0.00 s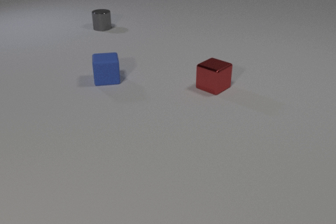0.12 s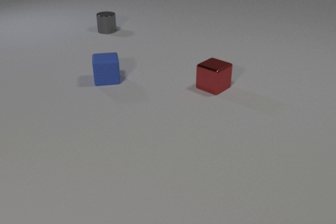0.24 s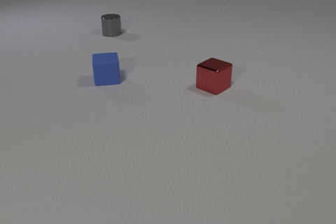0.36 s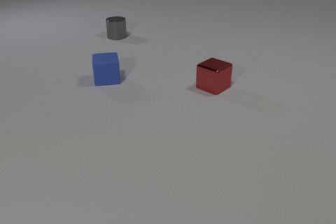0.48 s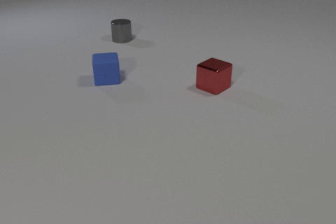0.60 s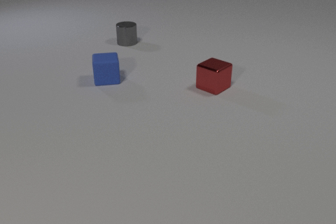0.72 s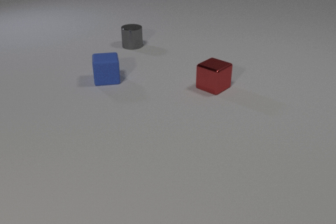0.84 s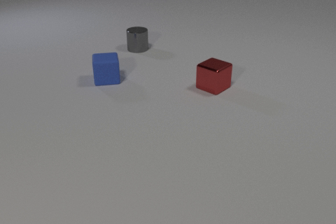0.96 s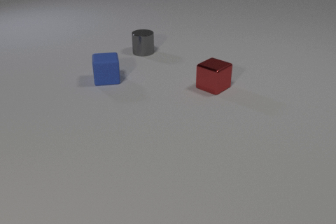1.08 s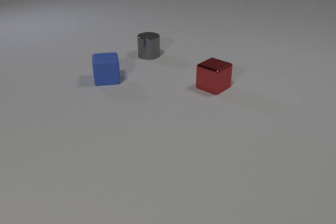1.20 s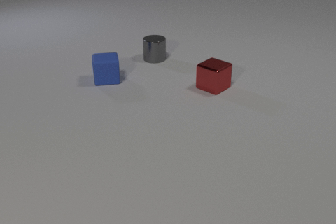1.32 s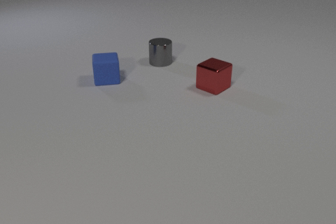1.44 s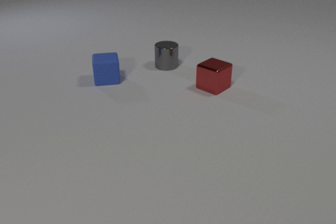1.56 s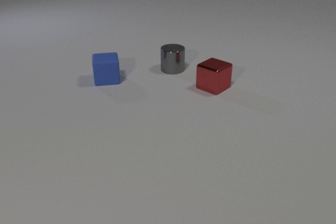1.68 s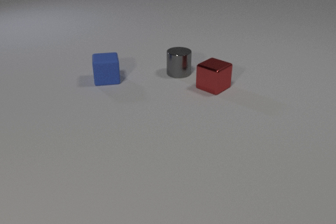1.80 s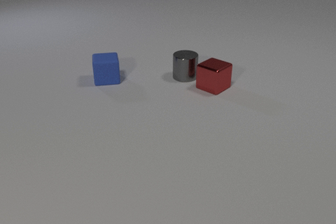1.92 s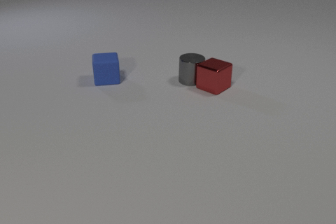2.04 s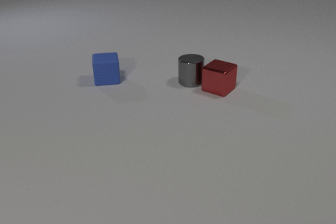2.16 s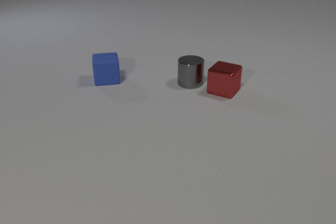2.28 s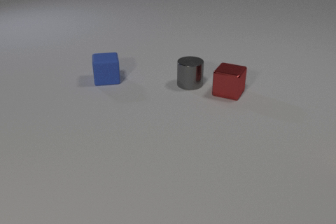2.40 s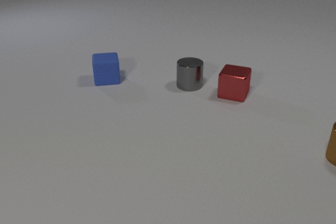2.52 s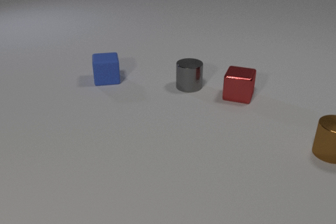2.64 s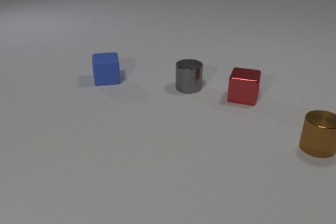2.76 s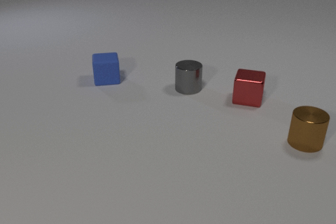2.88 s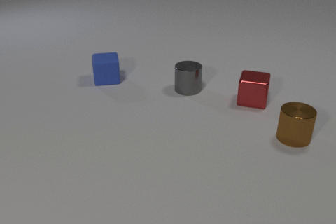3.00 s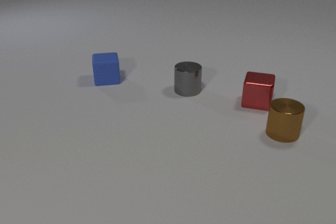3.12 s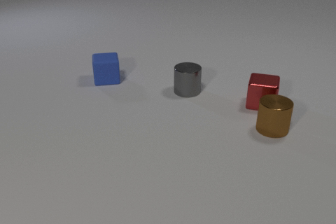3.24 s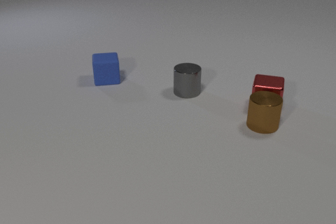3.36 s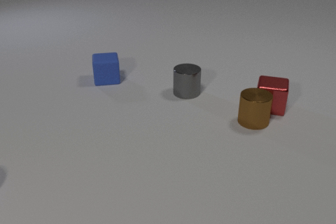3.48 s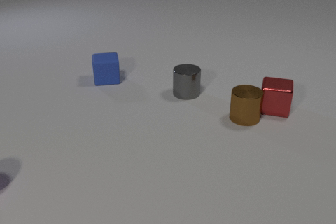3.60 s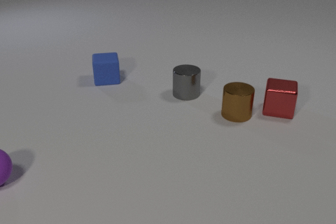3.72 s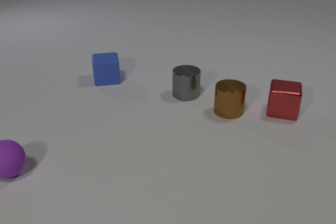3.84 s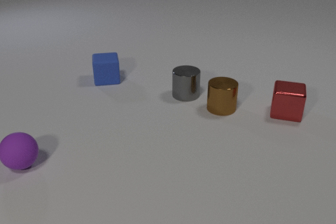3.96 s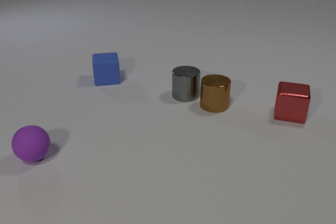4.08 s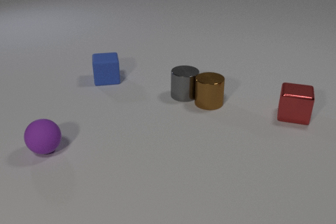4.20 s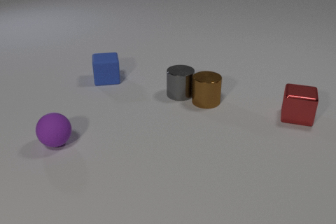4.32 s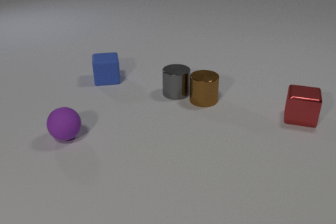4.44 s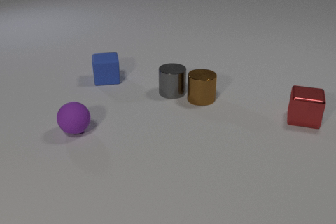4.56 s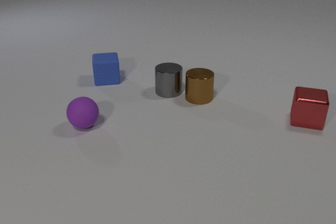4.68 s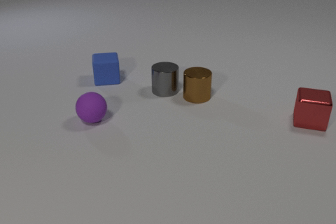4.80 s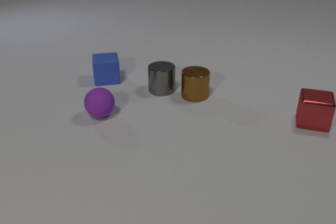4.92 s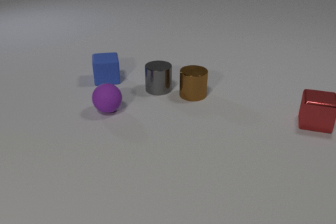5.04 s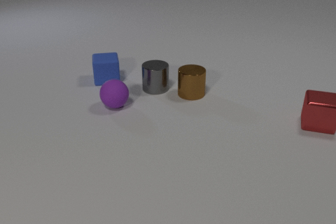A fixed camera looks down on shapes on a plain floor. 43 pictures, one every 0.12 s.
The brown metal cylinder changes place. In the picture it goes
to the left.
The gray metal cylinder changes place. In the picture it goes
toward the camera.
0.00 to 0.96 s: The gray metal cylinder slides toward the camera and to the right.
0.96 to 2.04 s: The gray metal cylinder slides toward the camera and to the right. The red metal cube slides to the right. The gray metal cylinder and the red metal cube collide.
2.04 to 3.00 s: The gray metal cylinder slides toward the camera. The red metal cube slides to the right and toward the camera. The brown metal cylinder comes in at the right edge, slides to the left.
3.00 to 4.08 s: The gray metal cylinder slides toward the camera. The red metal cube slides to the right and toward the camera. The brown metal cylinder slides to the left and away from the camera. The purple rubber sphere comes in at the left edge, rolls to the right and away from the camera. The gray metal cylinder and the brown metal cylinder collide.
4.08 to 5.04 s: The gray metal cylinder slides to the left and away from the camera. The red metal cube slides to the right. The brown metal cylinder slides away from the camera and to the left. The purple rubber sphere rolls away from the camera and to the right.
How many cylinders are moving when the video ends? 2.
How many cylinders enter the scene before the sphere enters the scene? 1.
Are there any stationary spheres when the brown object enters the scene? no.
